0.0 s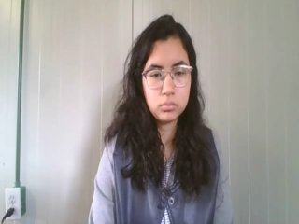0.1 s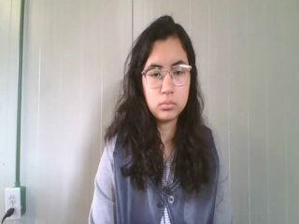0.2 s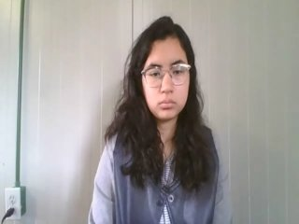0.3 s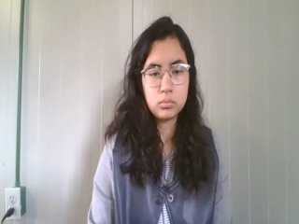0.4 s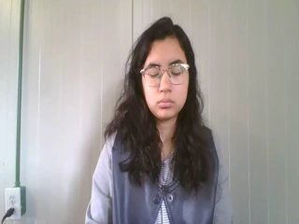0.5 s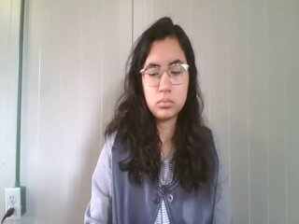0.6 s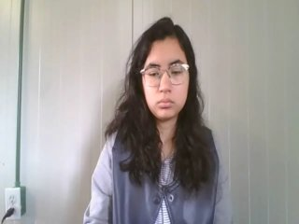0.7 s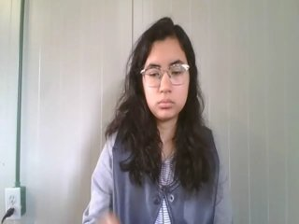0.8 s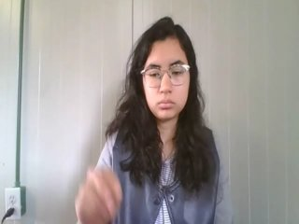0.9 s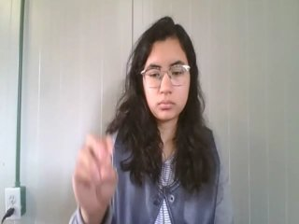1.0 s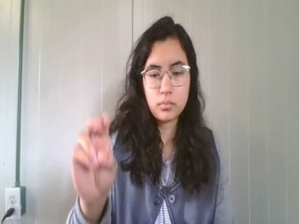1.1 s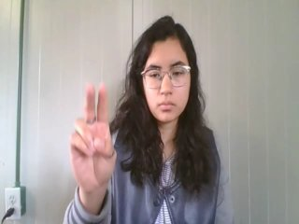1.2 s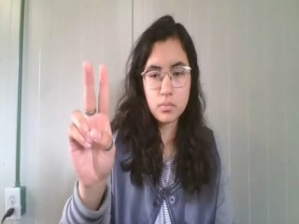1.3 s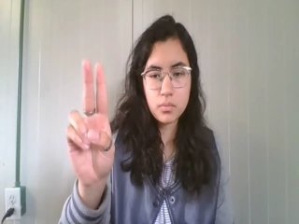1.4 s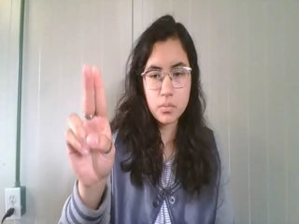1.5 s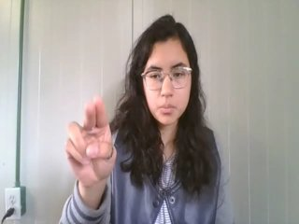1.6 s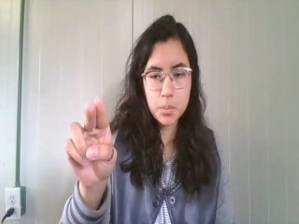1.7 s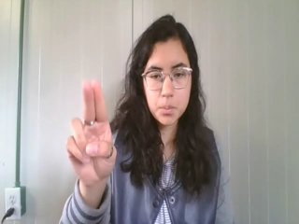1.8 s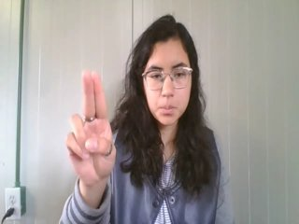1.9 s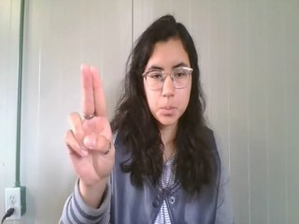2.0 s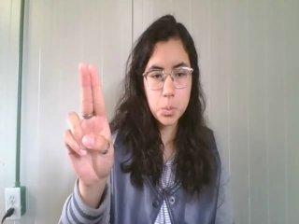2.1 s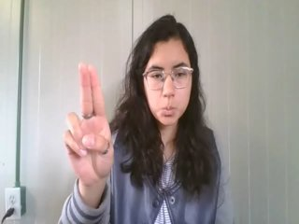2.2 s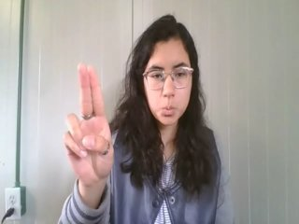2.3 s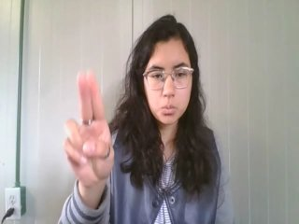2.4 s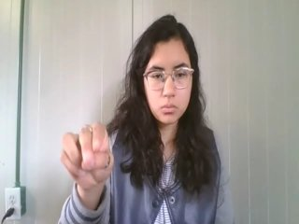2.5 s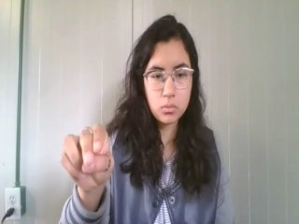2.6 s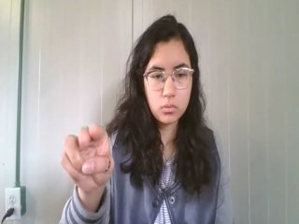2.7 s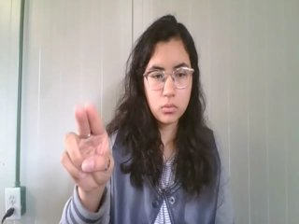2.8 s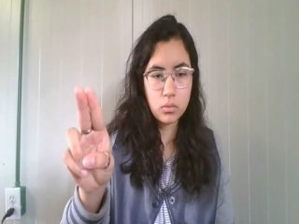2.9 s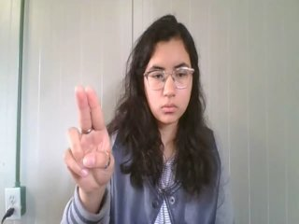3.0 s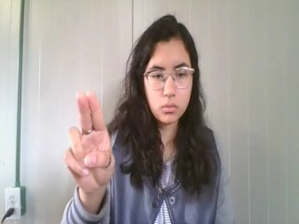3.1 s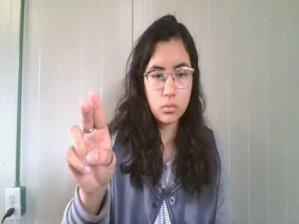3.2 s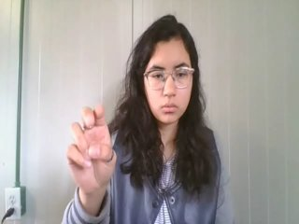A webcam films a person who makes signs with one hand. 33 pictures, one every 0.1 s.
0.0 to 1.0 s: Non-gesture.
1.1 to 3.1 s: Double click with two fingers.
